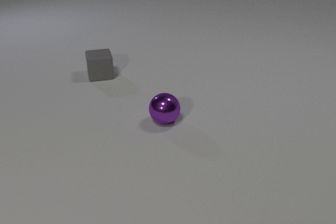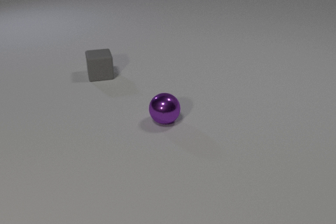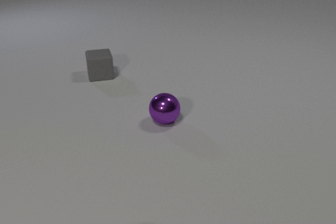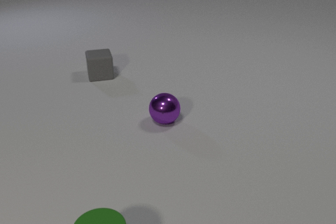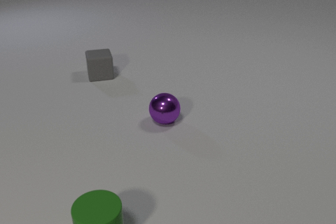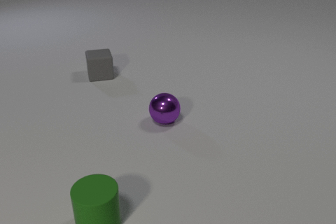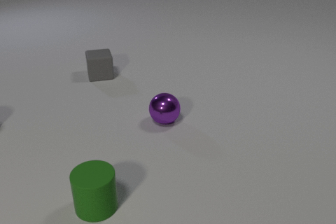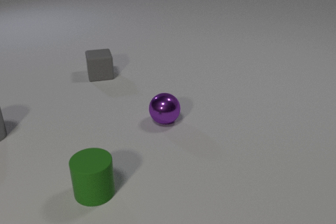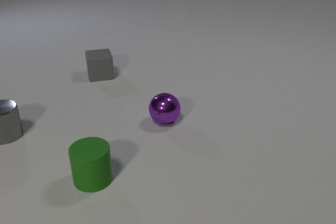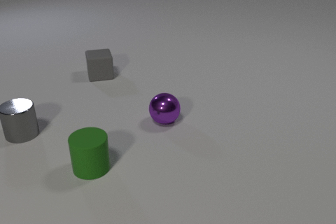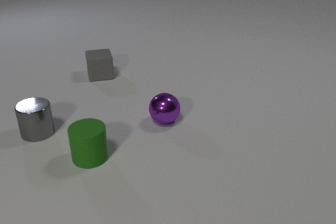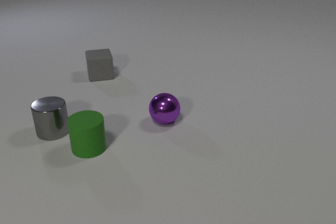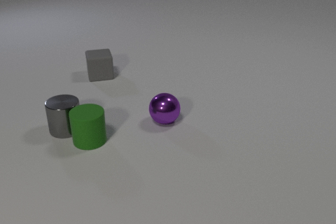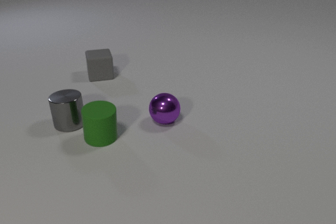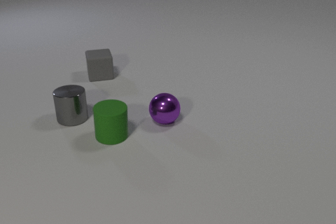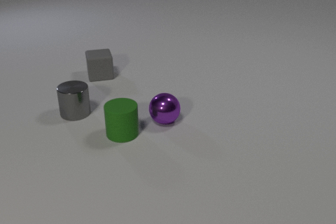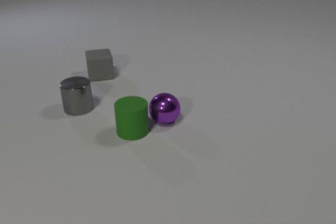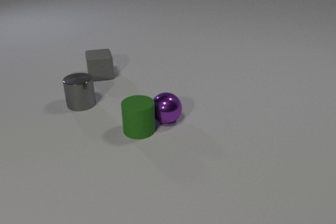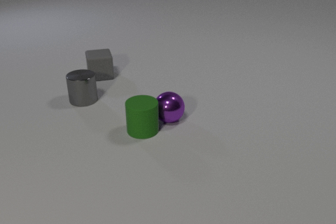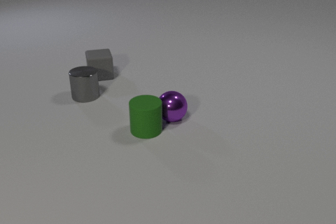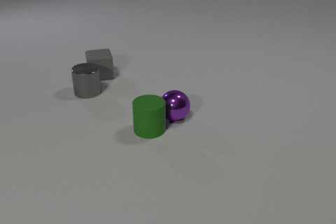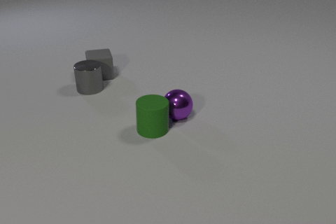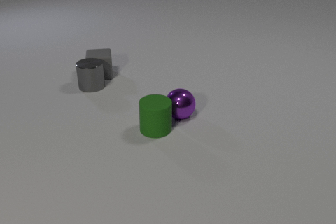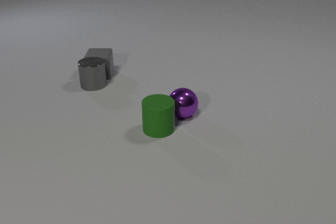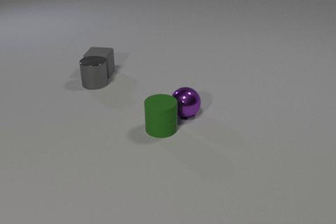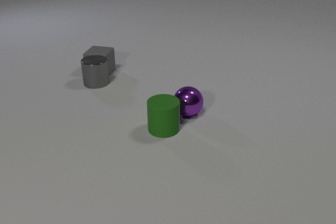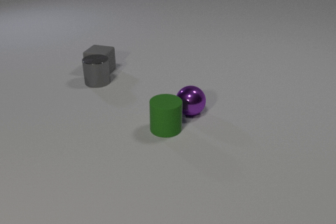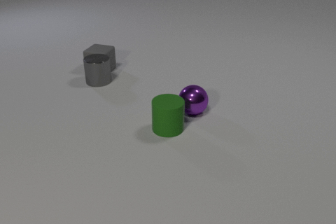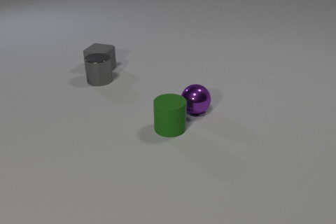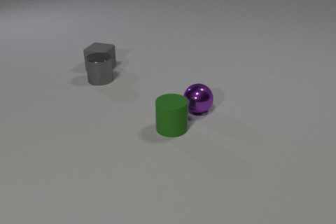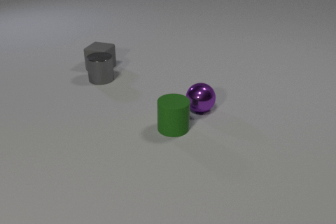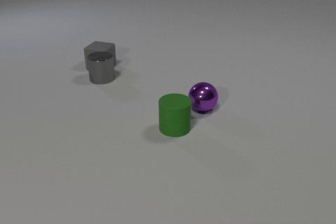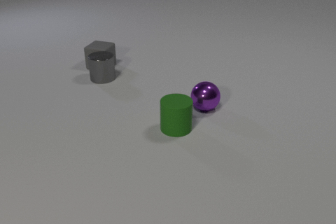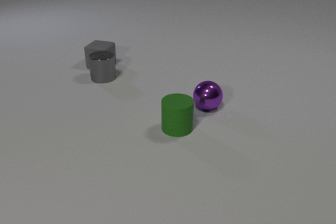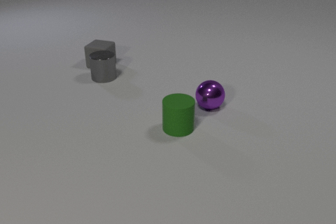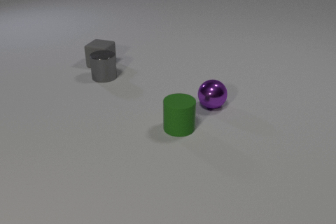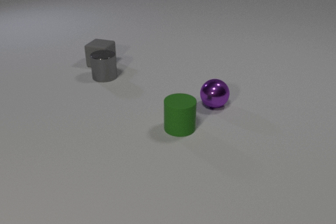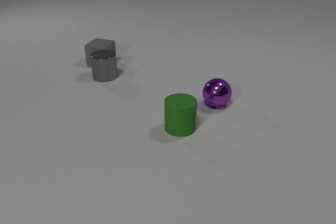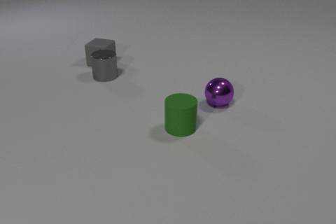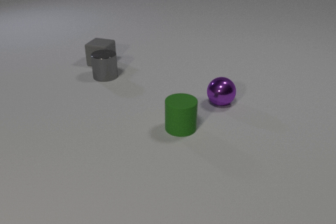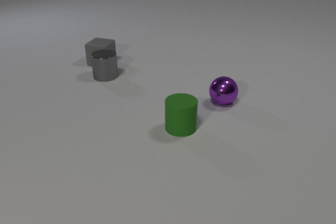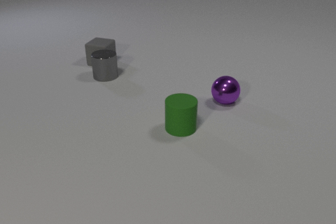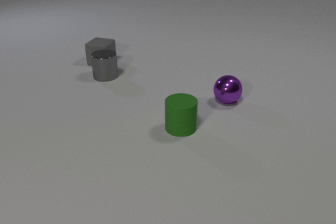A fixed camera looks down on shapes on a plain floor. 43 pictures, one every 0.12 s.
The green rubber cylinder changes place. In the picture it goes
away from the camera.
0.00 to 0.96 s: The green rubber cylinder comes in at the bottom edge, slides away from the camera. The gray metal cylinder comes in at the left edge, slides to the right.
0.96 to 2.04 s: The green rubber cylinder slides away from the camera and to the right. The gray metal cylinder slides to the right and away from the camera. The green rubber cylinder and the gray metal cylinder collide. The green rubber cylinder and the purple metal sphere collide.
2.04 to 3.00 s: The green rubber cylinder slides to the right. The gray metal cylinder slides away from the camera. The purple metal sphere rolls to the right and away from the camera. The gray rubber cube slides away from the camera, spins so that its near face slides to the left, clockwise seen from above. The gray metal cylinder and the gray rubber cube collide.
3.00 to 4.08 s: The green rubber cylinder slides to the right. The gray metal cylinder slides away from the camera and to the right. The purple metal sphere rolls to the right and away from the camera. The gray rubber cube slides away from the camera.
4.08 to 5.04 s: The purple metal sphere rolls to the right and away from the camera. The gray rubber cube slides away from the camera.
What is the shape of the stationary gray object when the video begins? cube.
What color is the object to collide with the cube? gray.
What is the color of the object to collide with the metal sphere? green.
